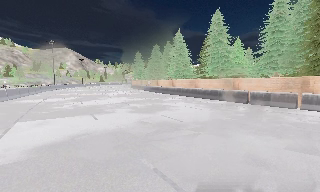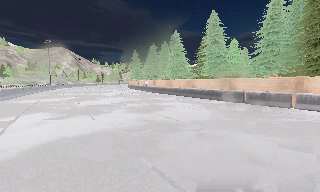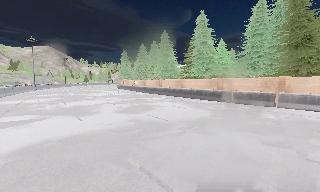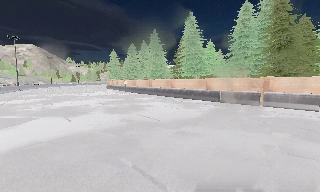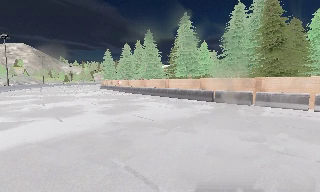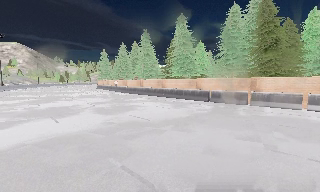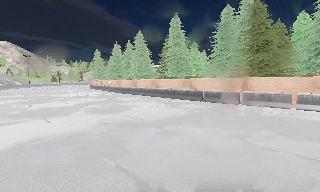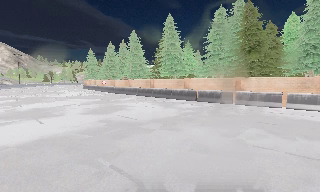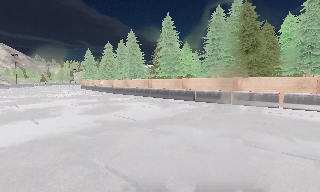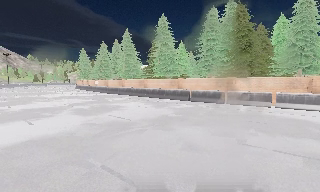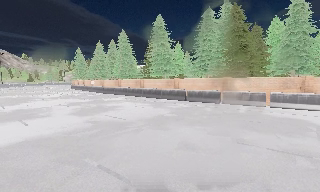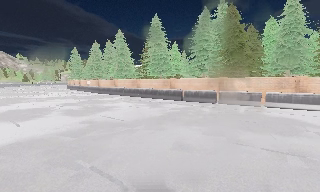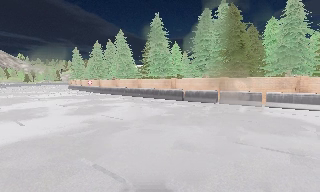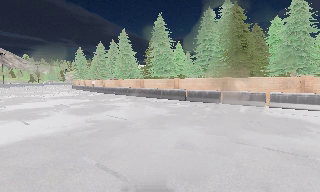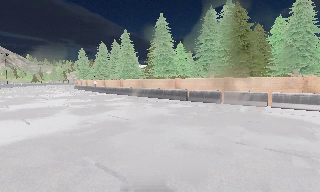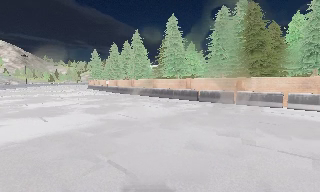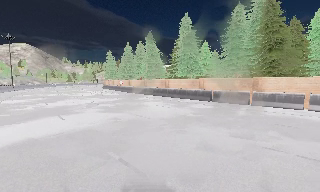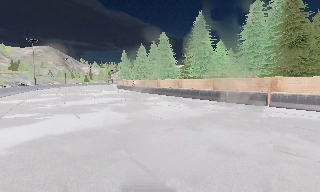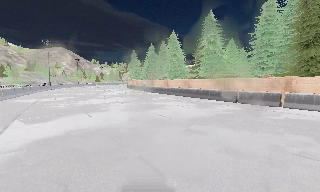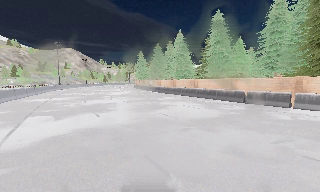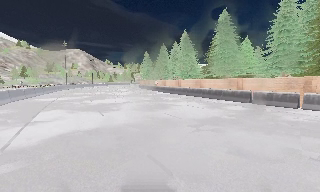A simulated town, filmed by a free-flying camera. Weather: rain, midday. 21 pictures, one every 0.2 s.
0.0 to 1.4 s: The camera swings to its right by about 15 degrees, and the scene slides to the left.
1.4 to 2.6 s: The camera shifts only a little, or ends up much as it began.
2.6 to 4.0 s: The camera pans to its left, which is counterclockwise from overhead, by about 20 degrees.
The film runs backward here.
